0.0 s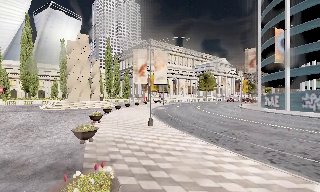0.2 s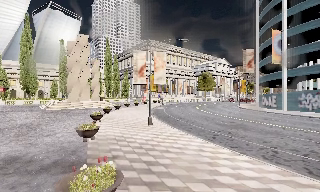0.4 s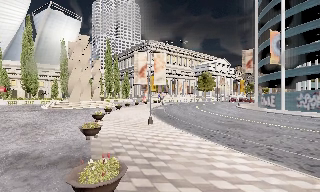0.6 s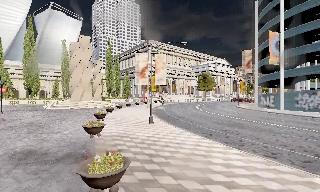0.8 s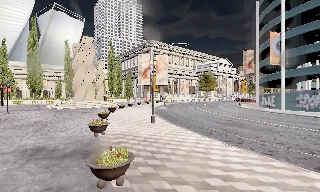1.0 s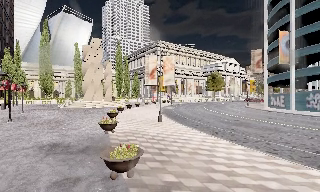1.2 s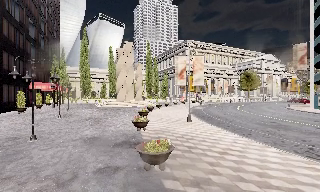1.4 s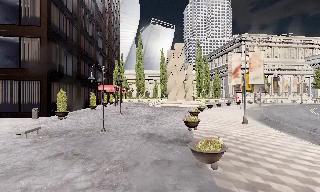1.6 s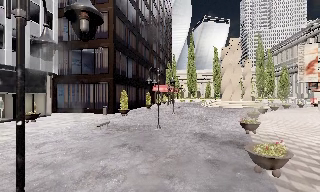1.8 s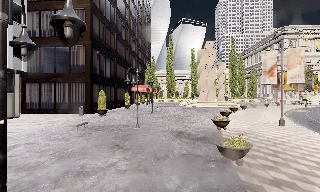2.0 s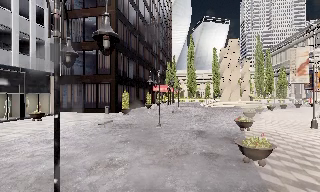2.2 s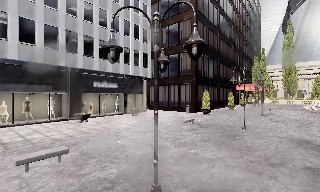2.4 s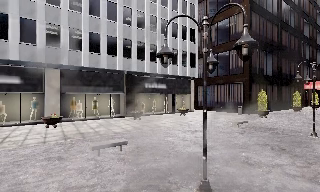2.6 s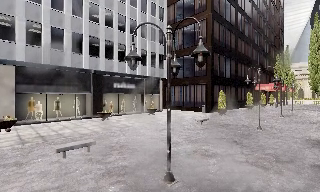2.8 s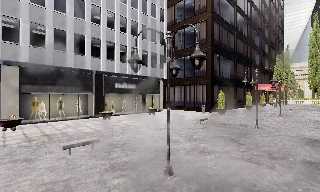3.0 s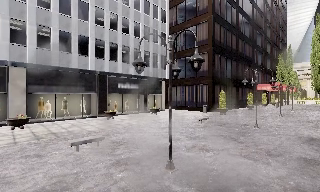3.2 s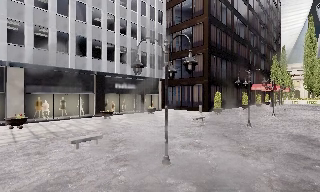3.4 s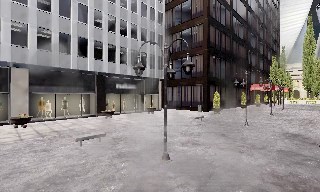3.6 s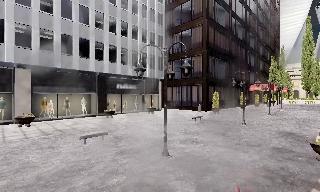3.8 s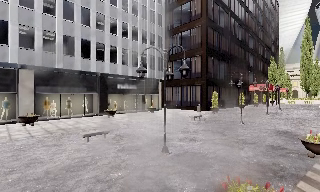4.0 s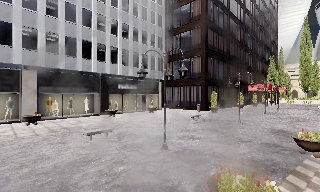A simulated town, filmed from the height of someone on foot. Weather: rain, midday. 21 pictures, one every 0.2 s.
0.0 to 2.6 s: The camera pans to its left, which is counterclockwise from overhead, by about 85 degrees. It travels backward, about 5 m.
2.6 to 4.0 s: The camera travels backward, about 2.5 m, so what stands in front gets smaller.
The film runs backward here.
